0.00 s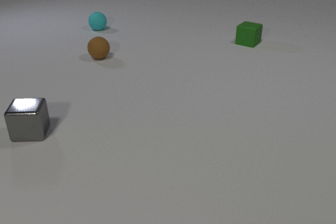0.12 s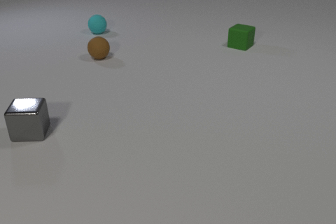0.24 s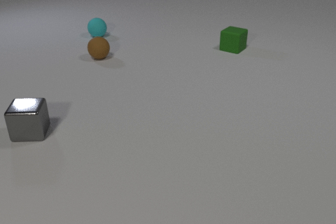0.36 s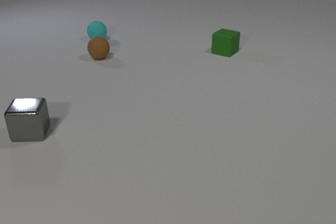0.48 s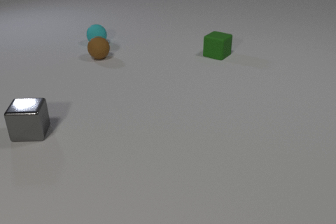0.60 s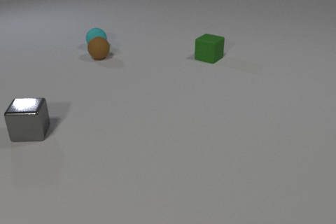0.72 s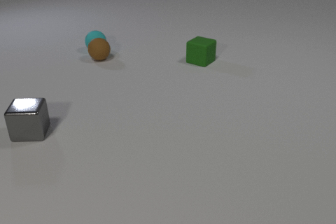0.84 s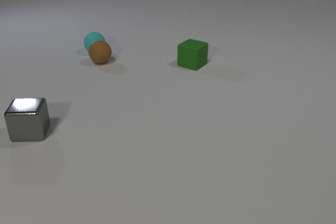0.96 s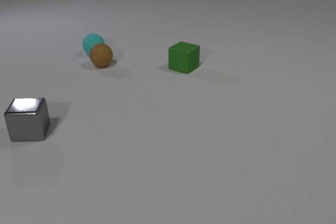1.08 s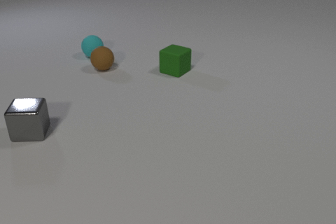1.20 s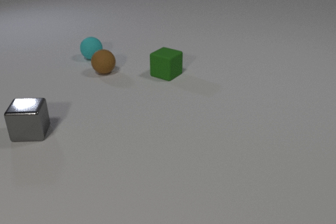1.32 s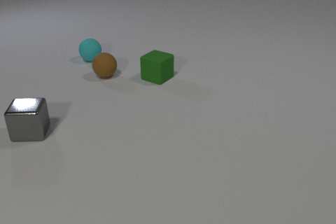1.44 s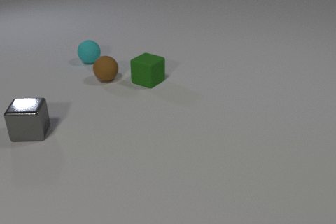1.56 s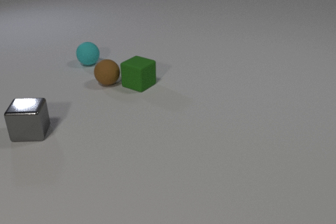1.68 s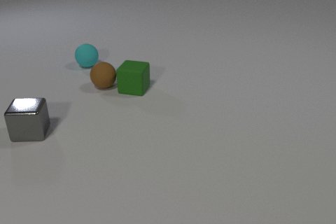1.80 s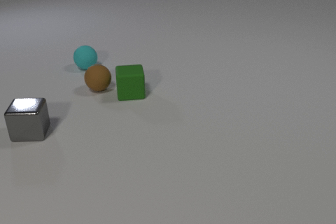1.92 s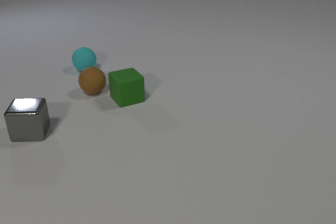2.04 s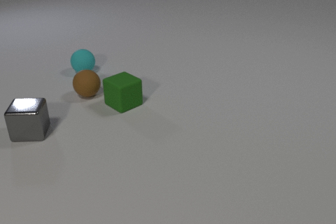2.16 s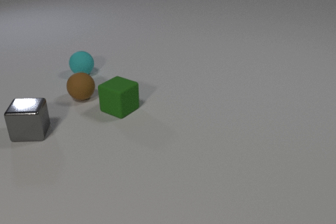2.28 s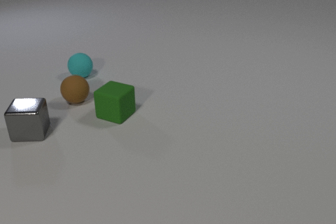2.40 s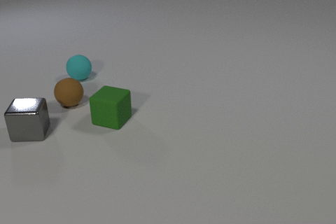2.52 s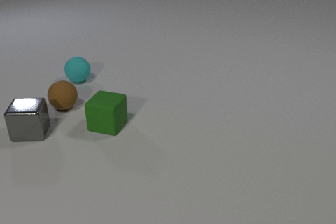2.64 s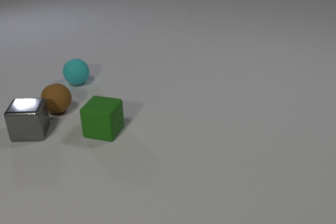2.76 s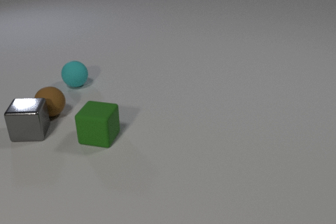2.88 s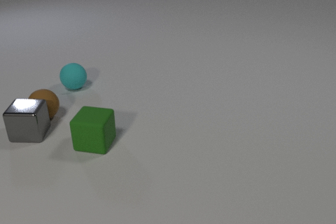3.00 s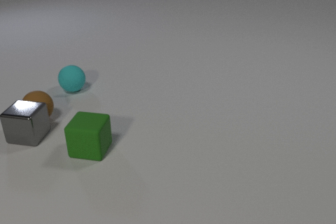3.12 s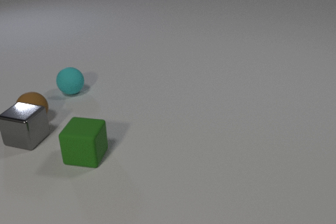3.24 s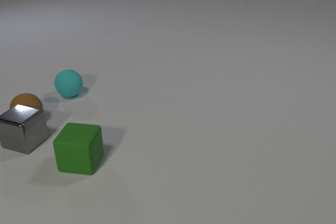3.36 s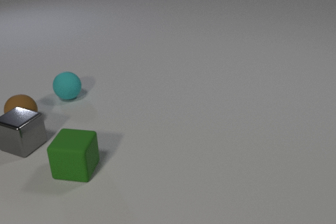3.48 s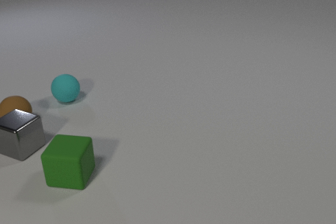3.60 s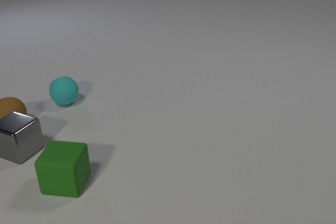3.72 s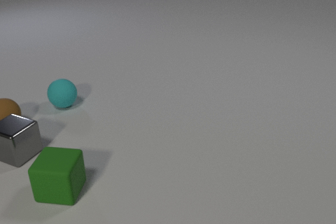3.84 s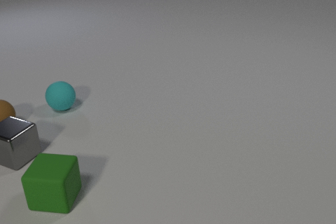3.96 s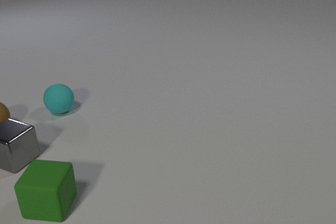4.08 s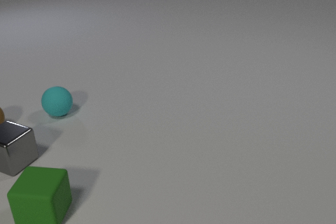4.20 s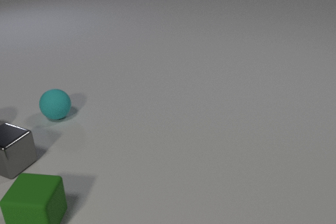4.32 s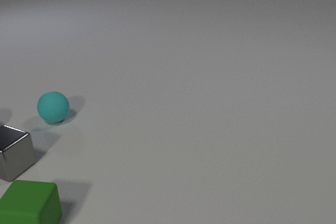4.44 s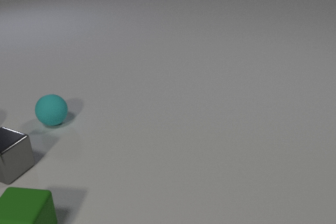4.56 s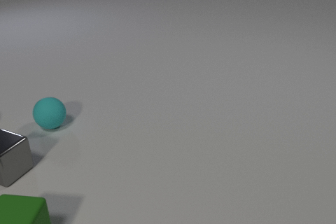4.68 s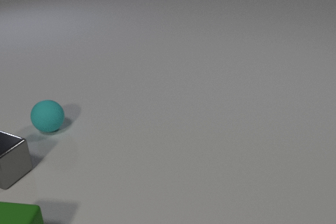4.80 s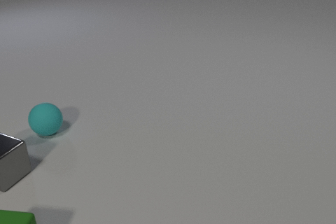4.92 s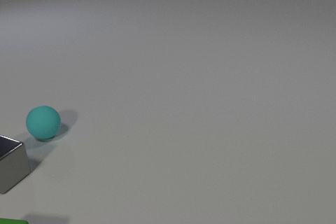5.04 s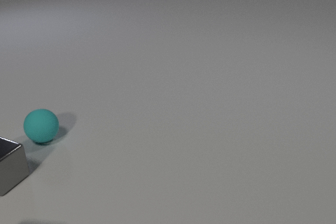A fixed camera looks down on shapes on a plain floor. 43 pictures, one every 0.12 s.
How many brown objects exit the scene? 1.
How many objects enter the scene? 0.
What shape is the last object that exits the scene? cube.
0.00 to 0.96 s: The cyan rubber sphere rolls toward the camera. The brown rubber sphere rolls toward the camera. The green rubber cube slides toward the camera and to the left. The cyan rubber sphere and the brown rubber sphere collide.
0.96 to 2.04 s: The cyan rubber sphere rolls toward the camera. The brown rubber sphere rolls toward the camera. The green rubber cube slides toward the camera and to the left, spins so that its near face slides to the right, counterclockwise seen from above. The brown rubber sphere and the green rubber cube collide.
2.04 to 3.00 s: The cyan rubber sphere rolls toward the camera. The brown rubber sphere rolls to the left and toward the camera. The green rubber cube slides toward the camera and to the left, spins counterclockwise seen from above by about 30 degrees, its near face sliding to the right. The brown rubber sphere and the gray metal cube collide.
3.00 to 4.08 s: The cyan rubber sphere rolls toward the camera. The brown rubber sphere rolls to the left. The green rubber cube slides toward the camera and to the left. The gray metal cube slides toward the camera and to the left.
4.08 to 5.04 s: The cyan rubber sphere rolls toward the camera. The brown rubber sphere leaves at the left edge. The green rubber cube slides toward the camera and to the left, leaves at the bottom edge. The gray metal cube slides toward the camera and to the left.
